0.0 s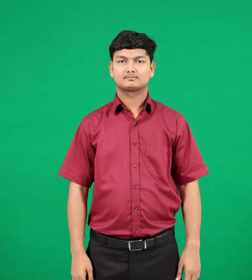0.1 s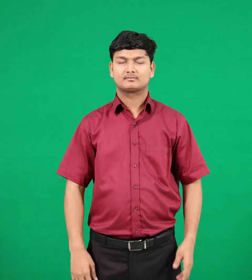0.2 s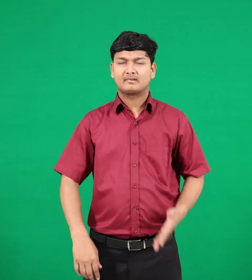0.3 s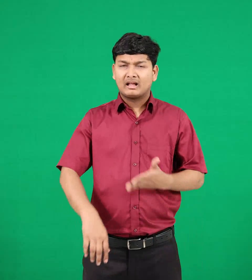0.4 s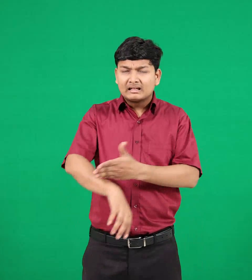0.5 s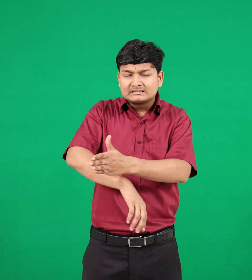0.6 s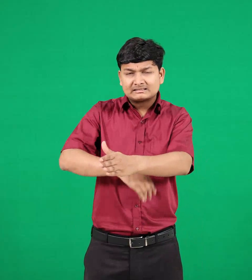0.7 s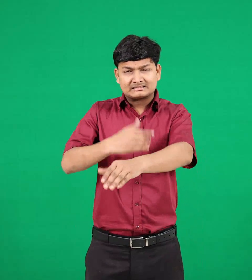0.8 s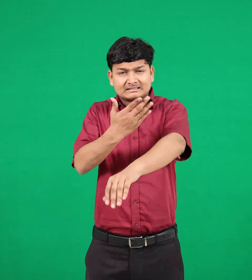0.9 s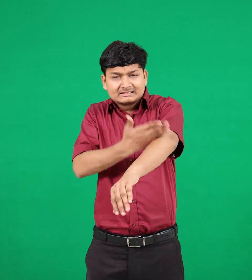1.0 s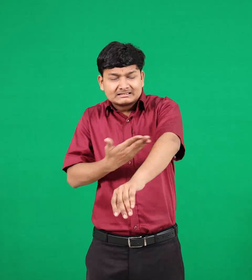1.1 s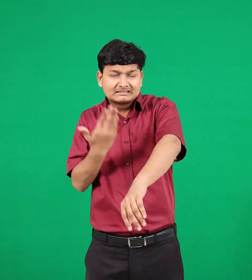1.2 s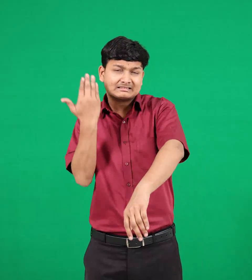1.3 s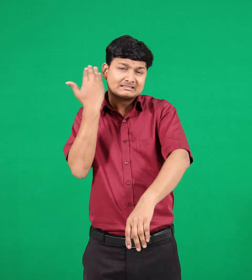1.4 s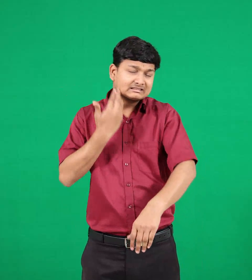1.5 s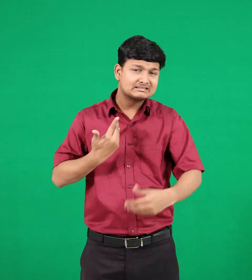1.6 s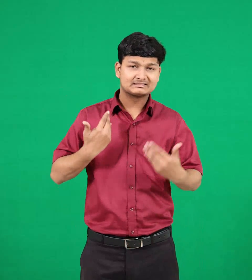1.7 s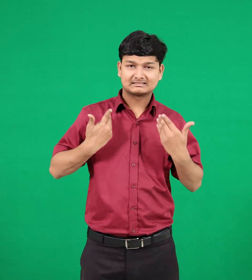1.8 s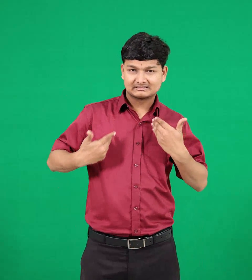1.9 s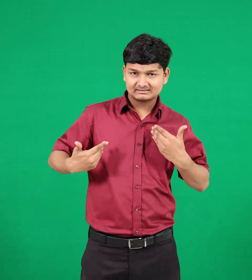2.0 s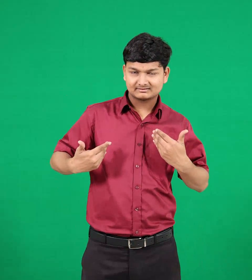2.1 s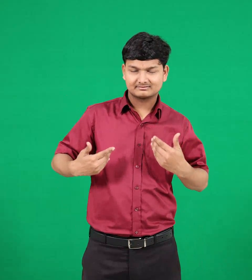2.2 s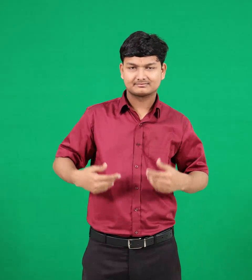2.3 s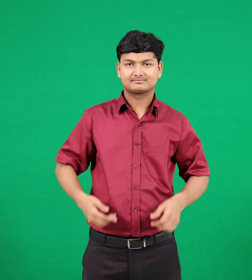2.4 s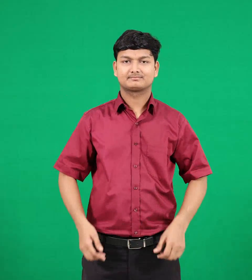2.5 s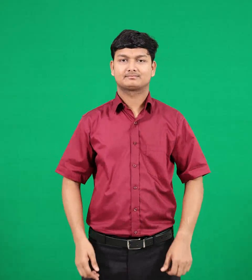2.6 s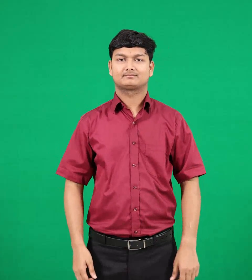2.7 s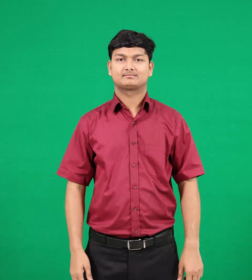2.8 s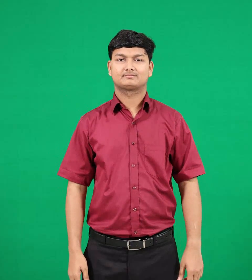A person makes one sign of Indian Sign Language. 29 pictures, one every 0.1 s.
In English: injured
